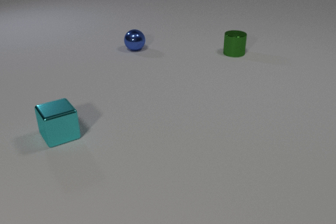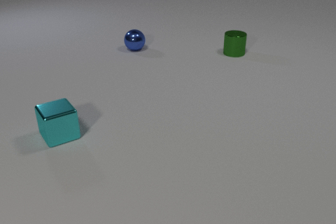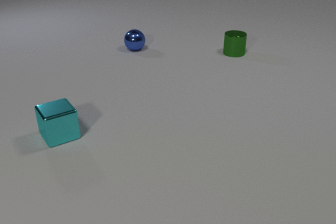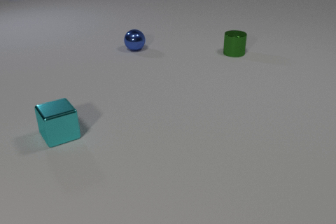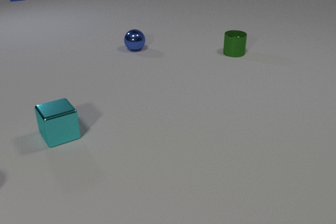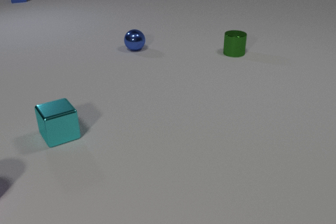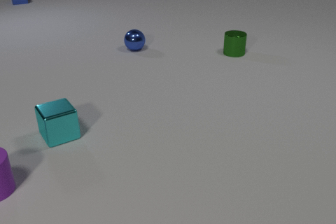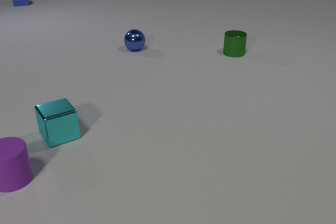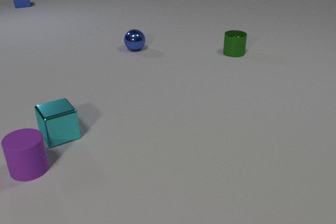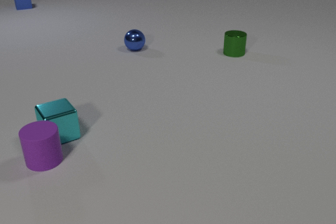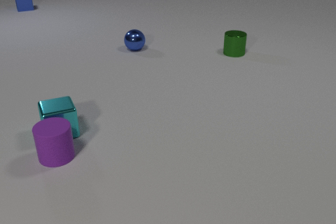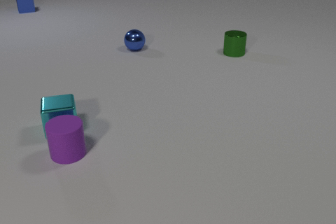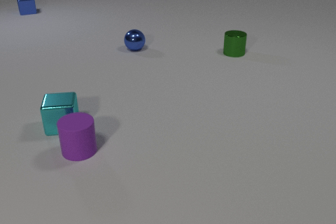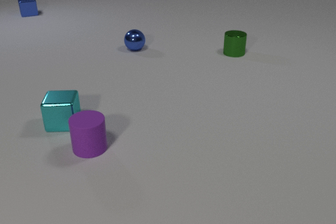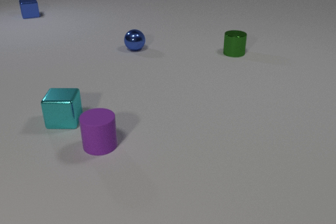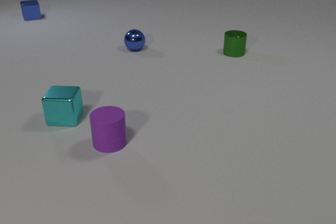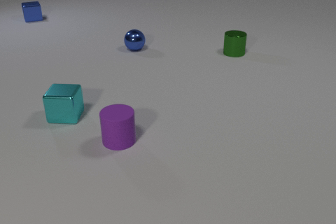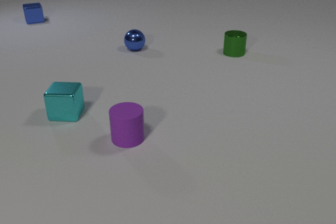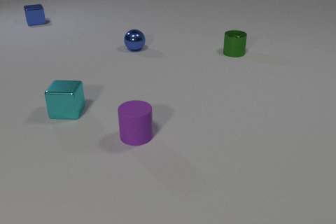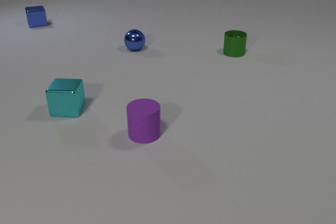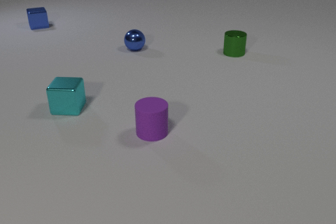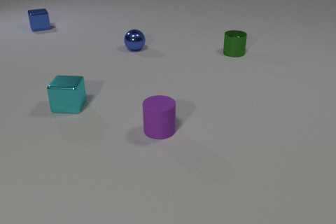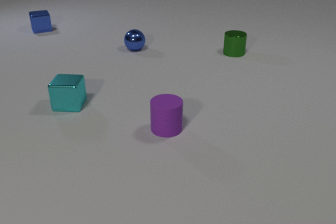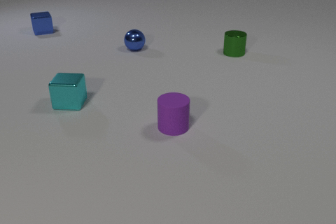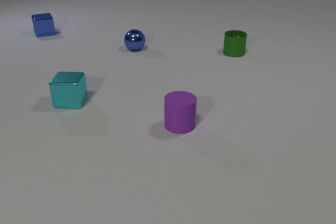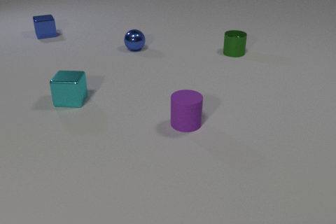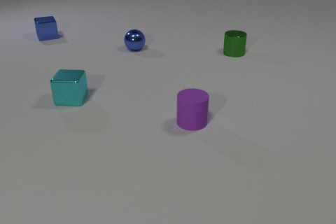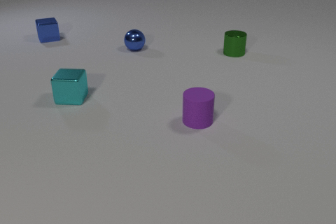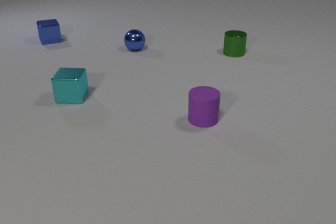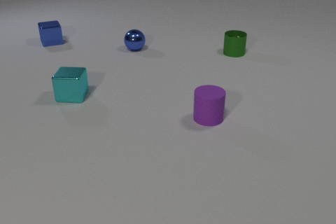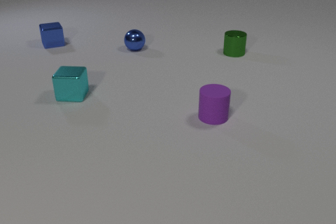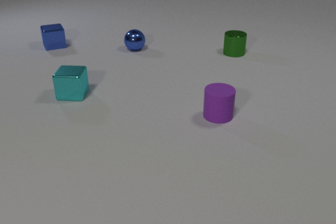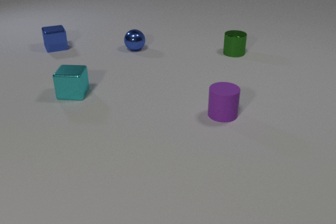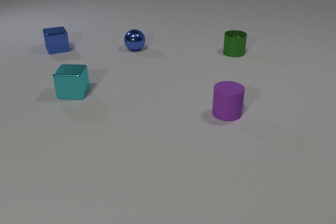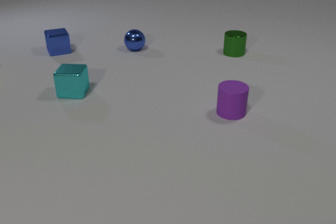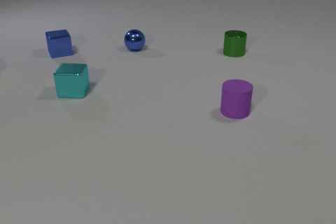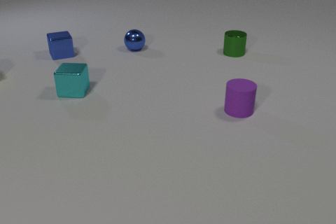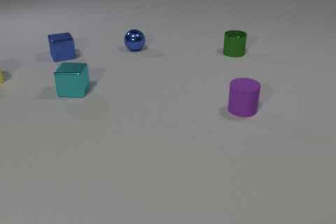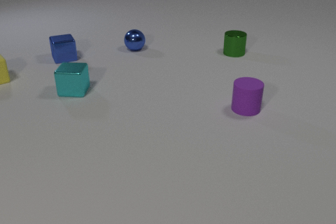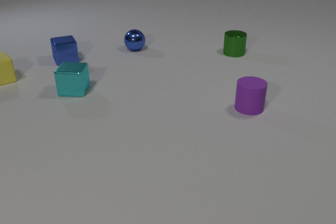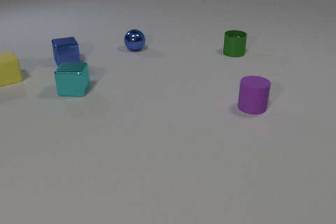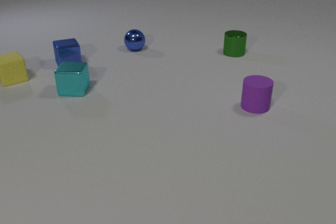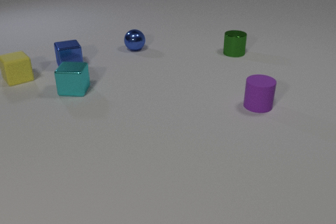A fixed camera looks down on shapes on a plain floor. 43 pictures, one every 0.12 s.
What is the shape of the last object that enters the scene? cube.
How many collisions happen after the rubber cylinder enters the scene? 1.
What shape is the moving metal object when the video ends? cube.
0.00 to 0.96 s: The purple rubber cylinder comes in at the left edge, slides to the right and away from the camera. The blue metal cube comes in at the top edge, slides toward the camera.
0.96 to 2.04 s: The purple rubber cylinder slides to the right. The cyan metal cube slides away from the camera, spins so that its near face slides to the left, clockwise seen from above. The blue metal cube slides toward the camera. The purple rubber cylinder and the cyan metal cube collide.
2.04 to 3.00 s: The purple rubber cylinder slides to the right and away from the camera. The cyan metal cube slides away from the camera. The blue metal cube slides toward the camera.
3.00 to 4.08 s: The purple rubber cylinder slides to the right and away from the camera. The cyan metal cube slides away from the camera. The blue metal cube slides toward the camera.
4.08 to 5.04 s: The purple rubber cylinder slides to the right and away from the camera. The blue metal cube slides toward the camera. The yellow rubber cube comes in at the left edge, slides to the right.
